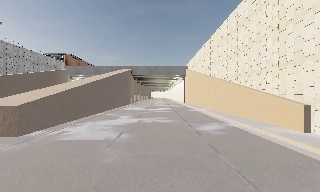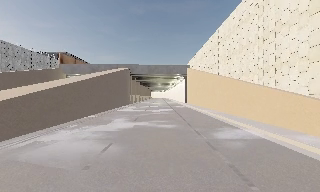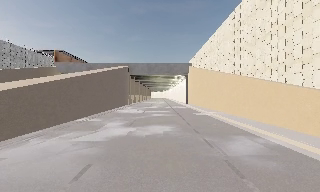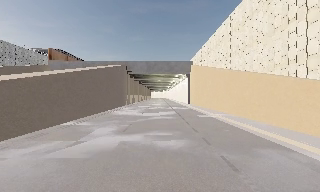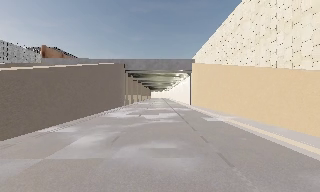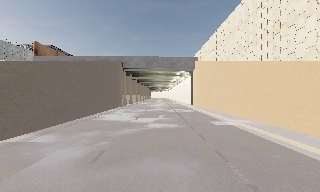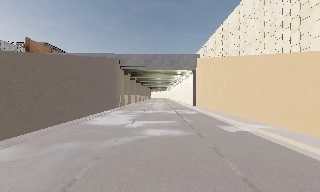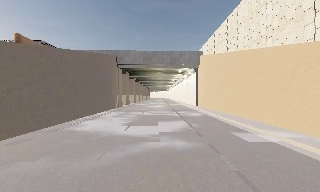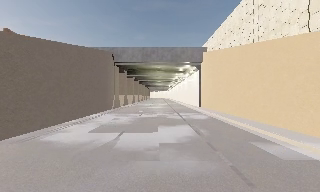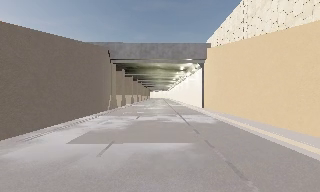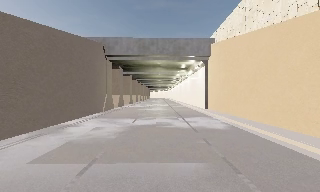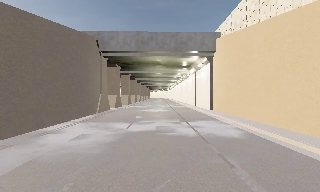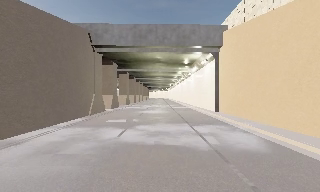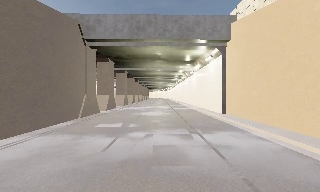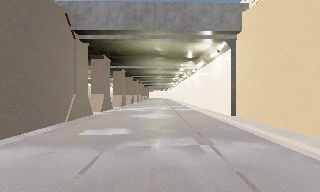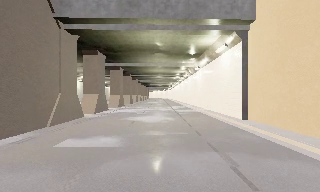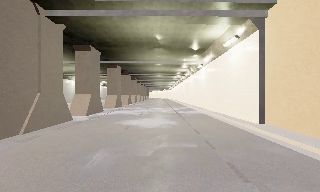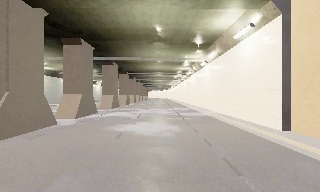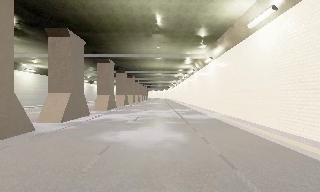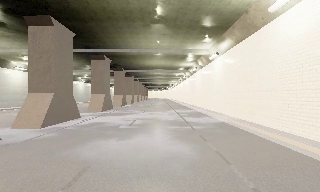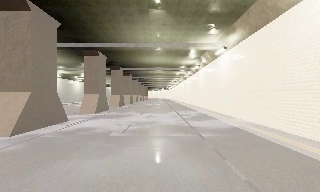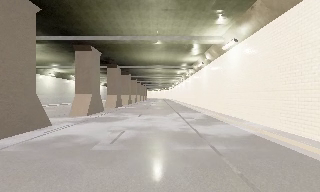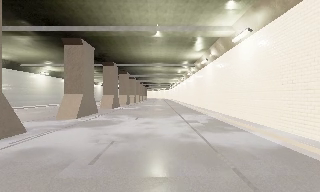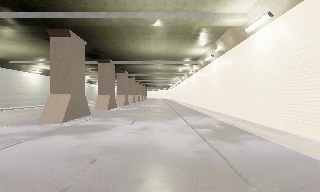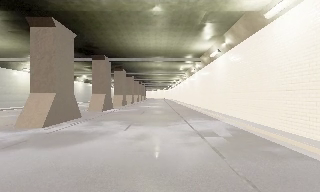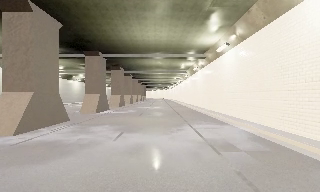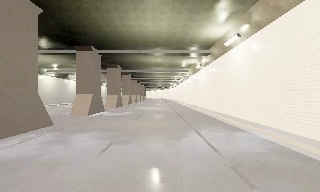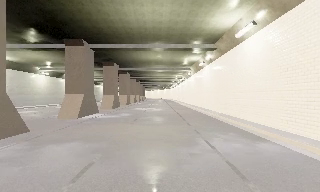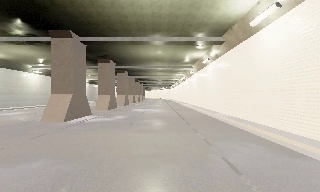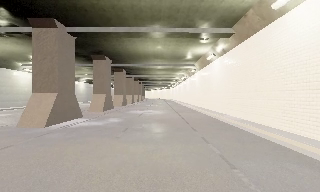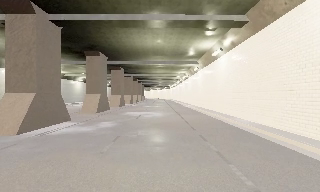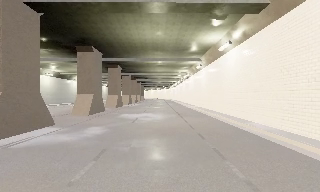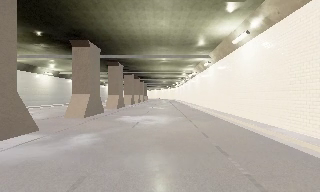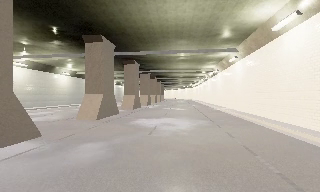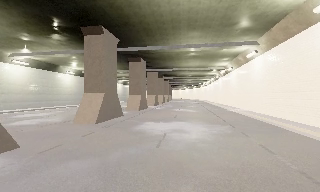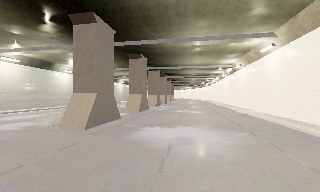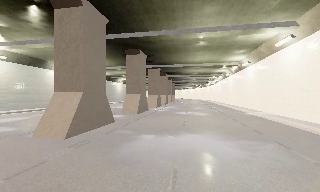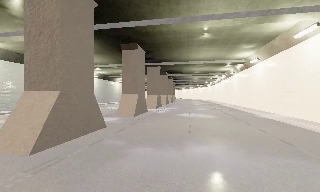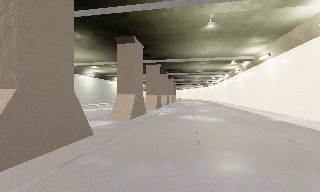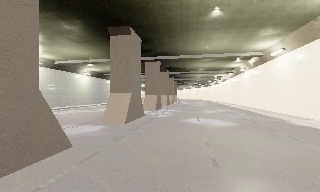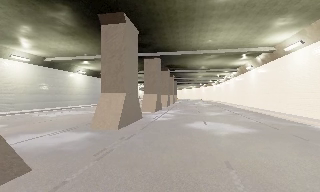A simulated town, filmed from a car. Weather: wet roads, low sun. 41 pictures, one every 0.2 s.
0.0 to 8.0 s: The camera pans to its left, which is counterclockwise from overhead, by about 10 degrees. It travels forward, about 70 m, so what stands in front looms larger.
The film runs forward here.
